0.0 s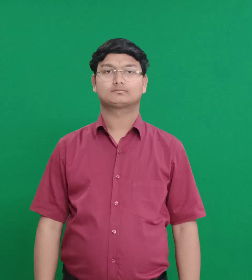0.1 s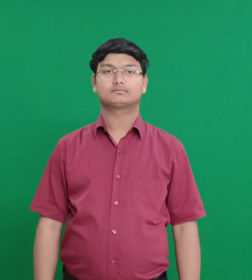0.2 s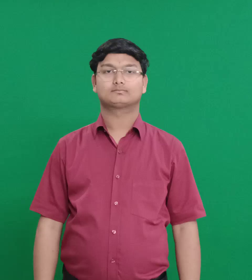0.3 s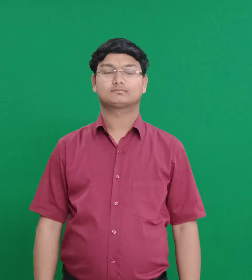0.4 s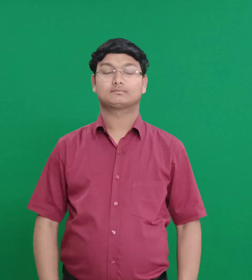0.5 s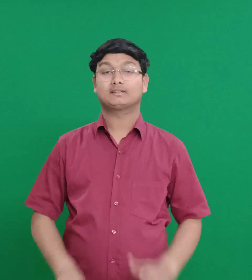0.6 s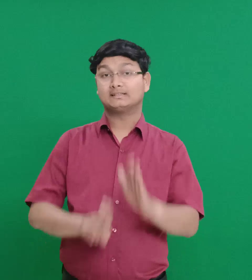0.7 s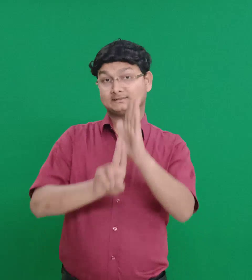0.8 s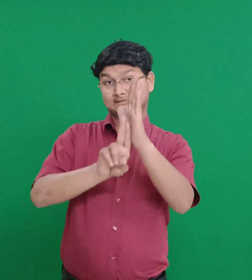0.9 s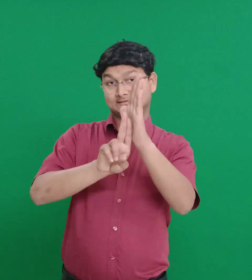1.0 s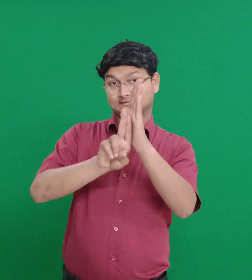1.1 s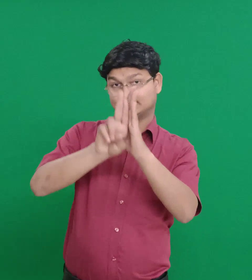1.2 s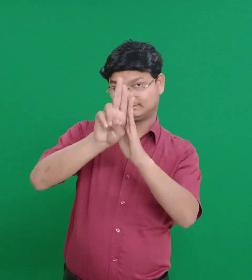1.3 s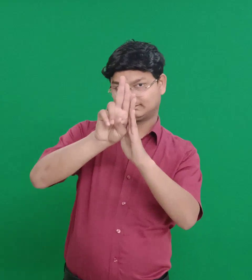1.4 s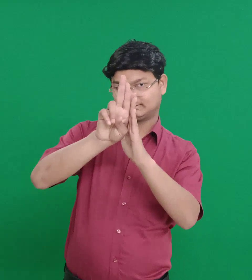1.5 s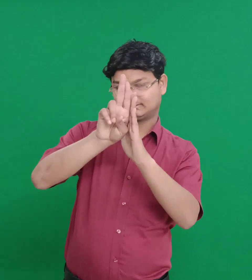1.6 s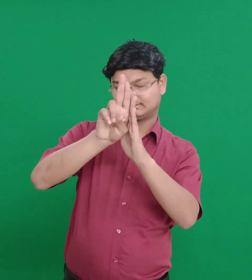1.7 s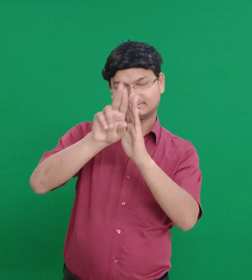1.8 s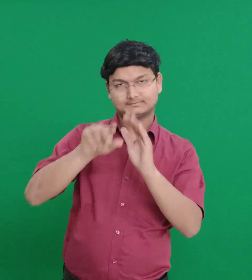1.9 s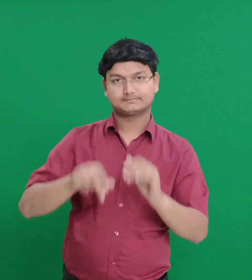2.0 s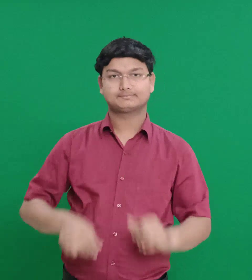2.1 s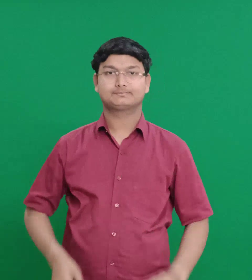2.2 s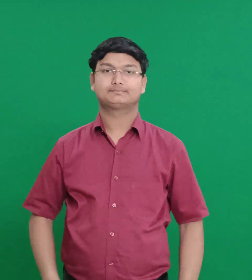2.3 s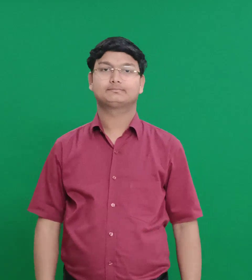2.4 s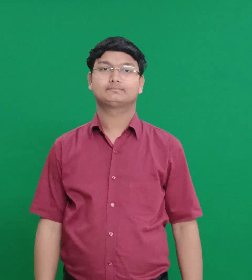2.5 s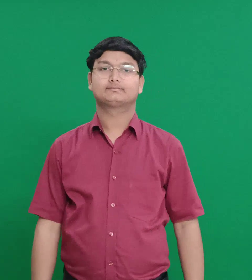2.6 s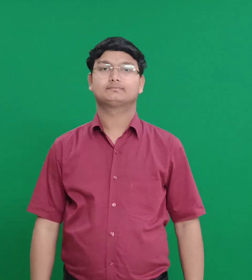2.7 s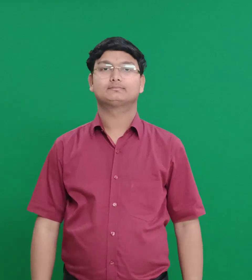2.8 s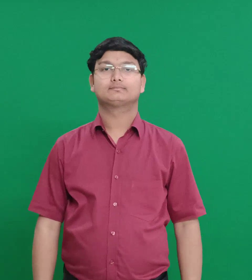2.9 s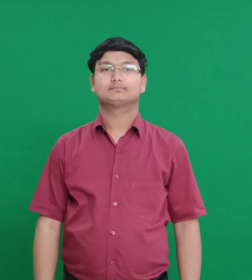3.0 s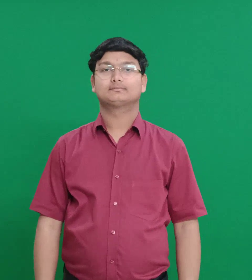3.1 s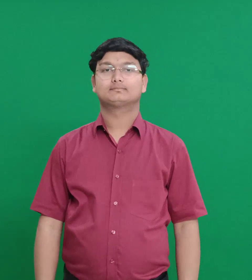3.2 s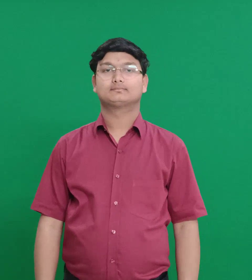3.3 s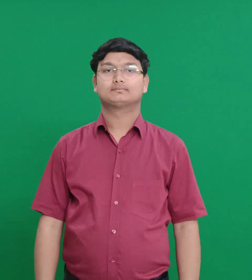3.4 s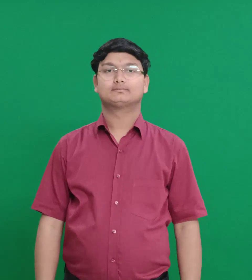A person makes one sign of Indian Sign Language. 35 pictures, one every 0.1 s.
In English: goliath
